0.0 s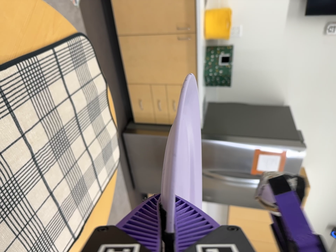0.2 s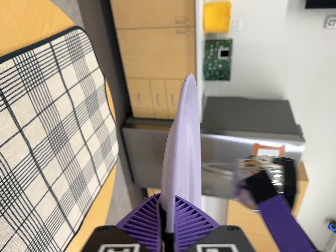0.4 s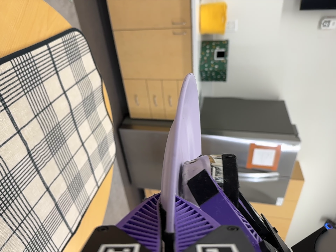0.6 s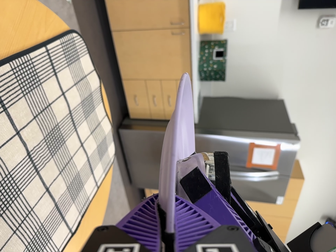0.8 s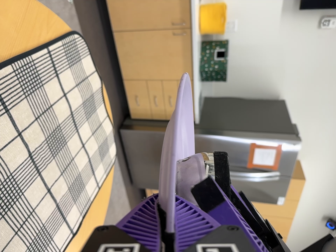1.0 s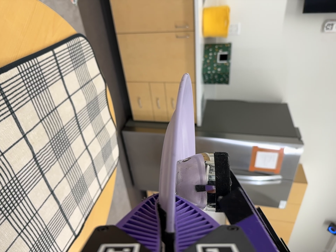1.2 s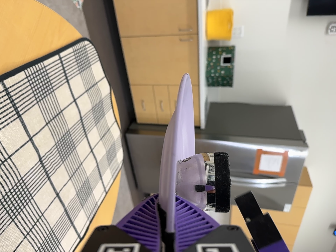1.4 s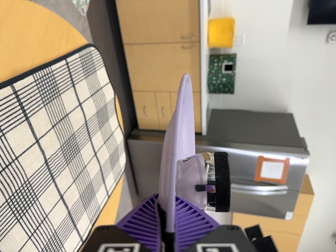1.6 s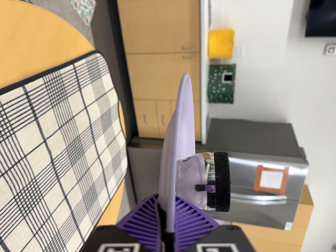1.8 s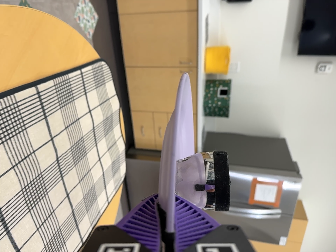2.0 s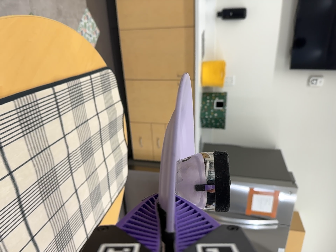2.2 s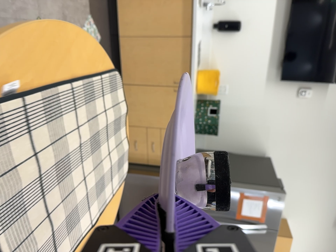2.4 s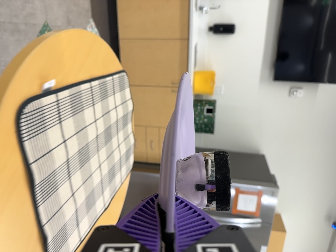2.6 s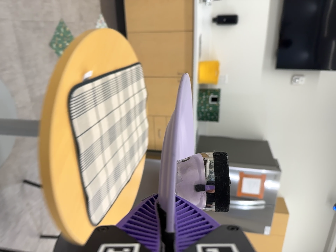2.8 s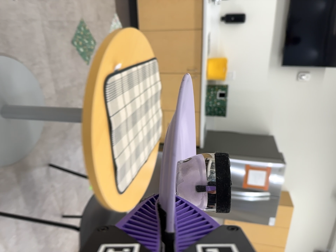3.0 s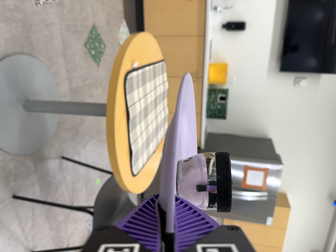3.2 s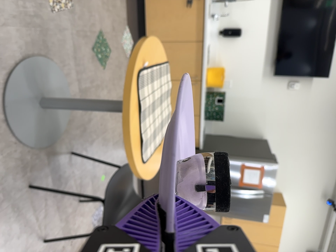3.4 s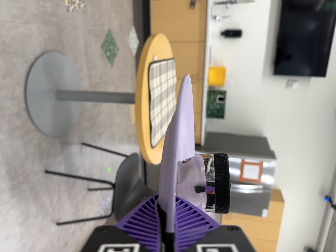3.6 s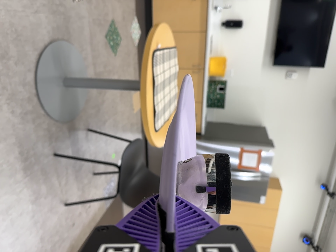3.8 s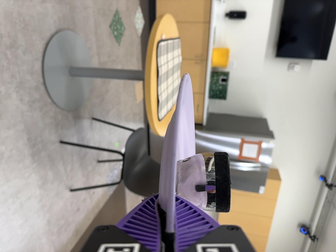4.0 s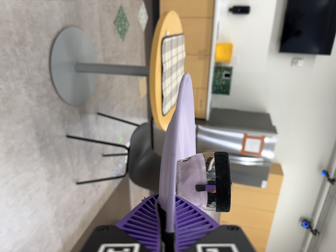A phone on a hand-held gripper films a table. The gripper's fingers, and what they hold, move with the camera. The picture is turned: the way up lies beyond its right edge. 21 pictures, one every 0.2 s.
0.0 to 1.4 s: The camera shifts only a little, or ends up much as it began.
1.4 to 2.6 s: The camera travels backward, about 50 cm, so what stands in front gets smaller. Its aim tips toward the top of its view by about 10 degrees.
2.6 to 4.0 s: The camera travels backward and toward the bottom of its view, about 80 cm, so what stands in front gets smaller.
The film runs backward here.
